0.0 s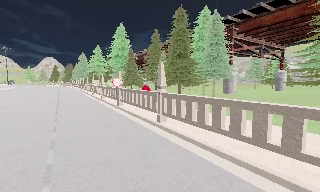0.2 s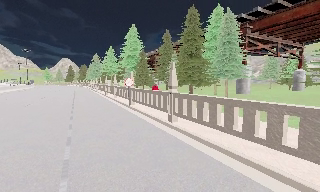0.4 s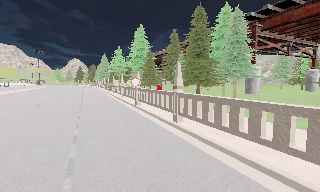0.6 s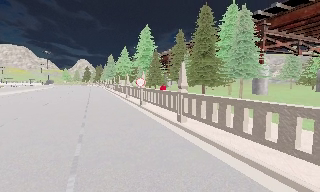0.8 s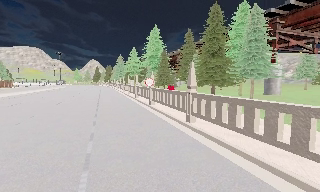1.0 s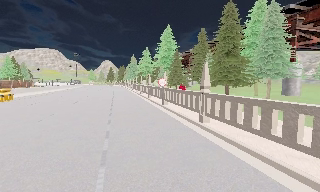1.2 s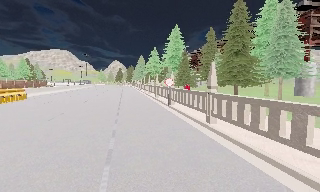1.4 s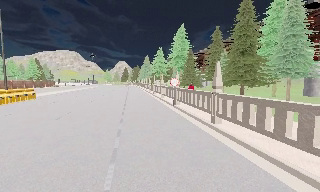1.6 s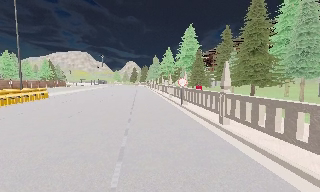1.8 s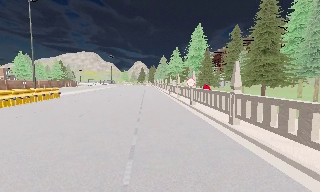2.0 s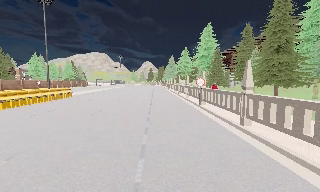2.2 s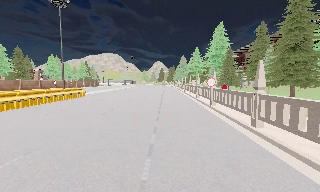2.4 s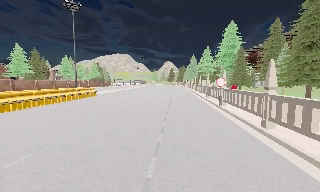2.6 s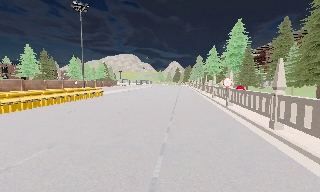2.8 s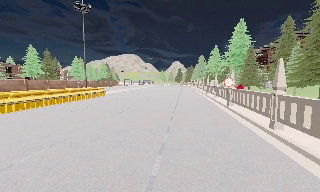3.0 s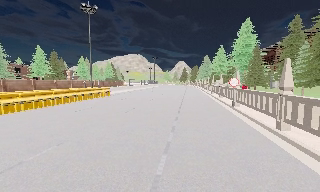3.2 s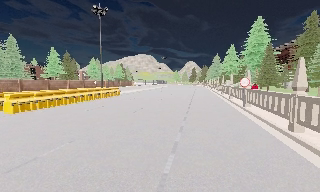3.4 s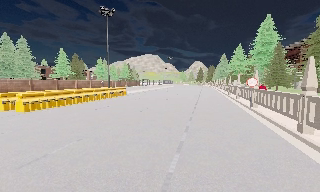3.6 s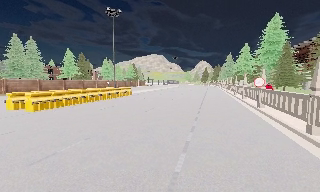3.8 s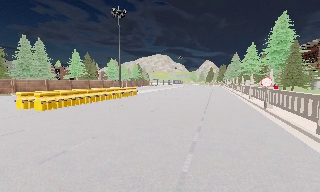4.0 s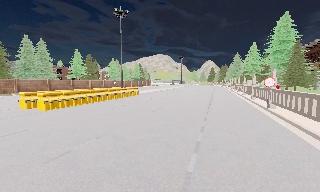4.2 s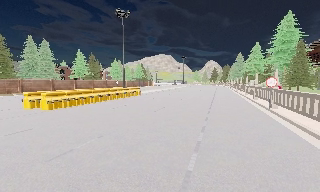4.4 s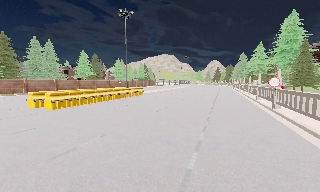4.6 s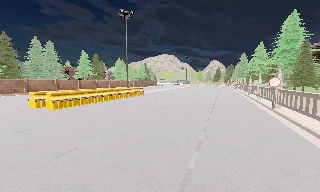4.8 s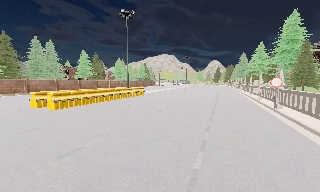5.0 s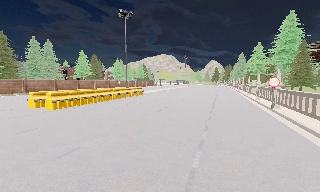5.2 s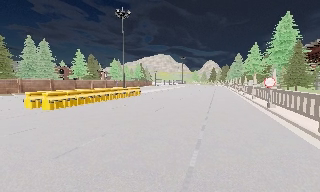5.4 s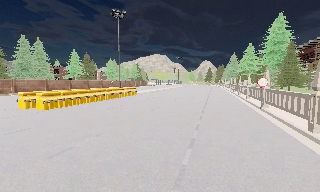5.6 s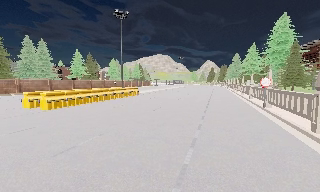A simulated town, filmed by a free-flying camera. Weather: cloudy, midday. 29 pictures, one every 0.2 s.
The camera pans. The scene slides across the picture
to the right.
The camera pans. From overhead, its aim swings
counterclockwise.
0.0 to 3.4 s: The scene slides to the right, as the camera pans about 45 degrees to its left. It travels backward, about 1 m.
3.4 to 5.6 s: The camera shifts only a little, or ends up much as it began.
The film runs backward here.
